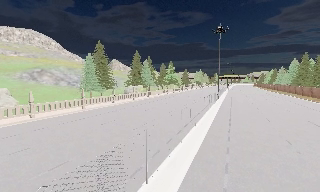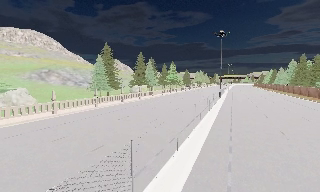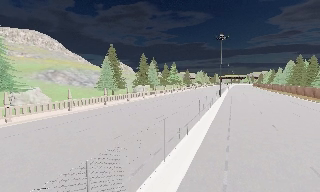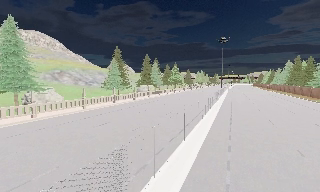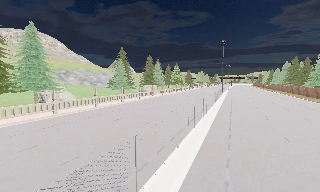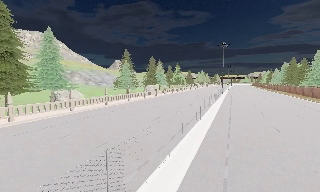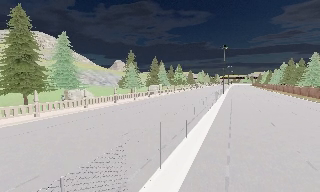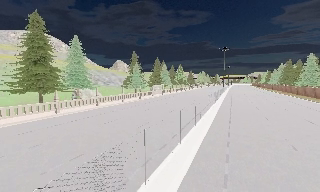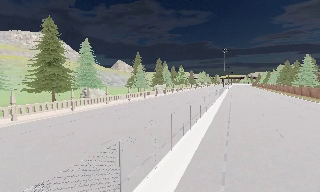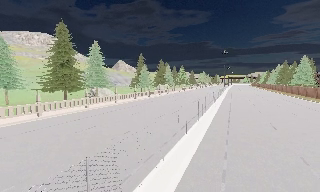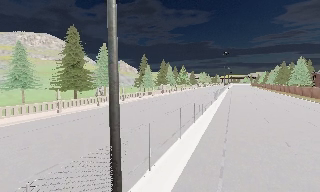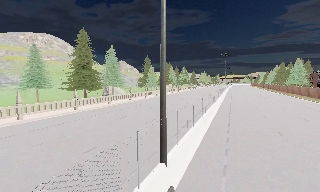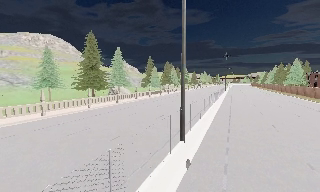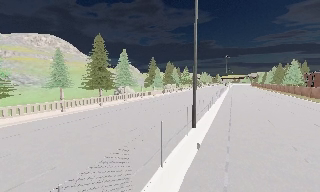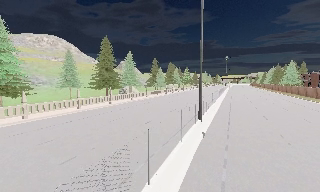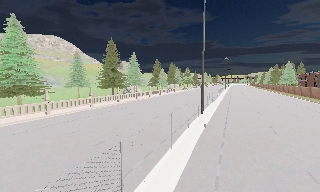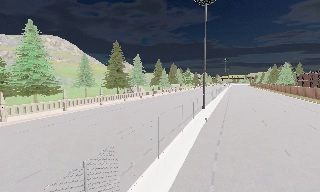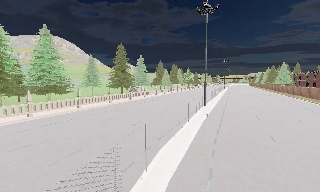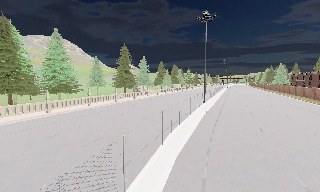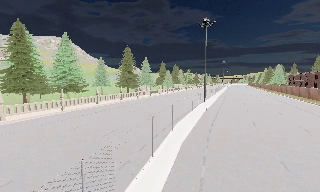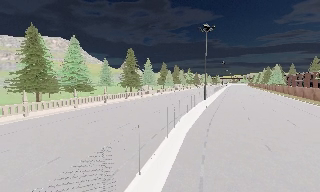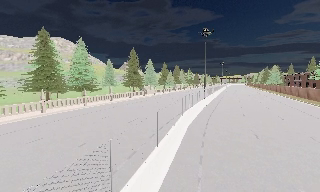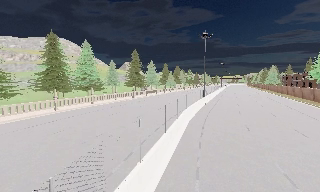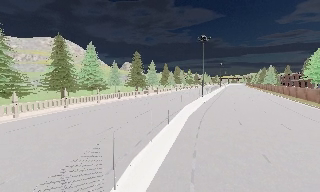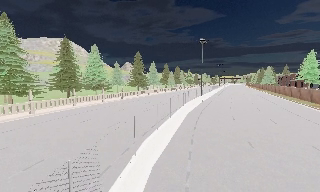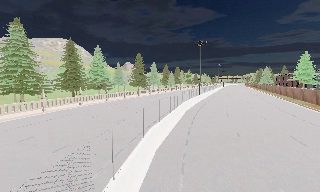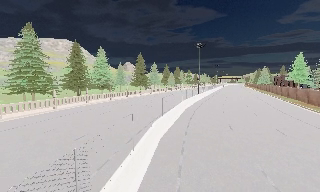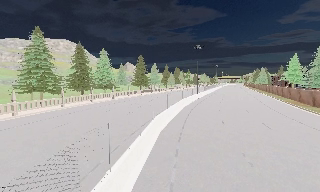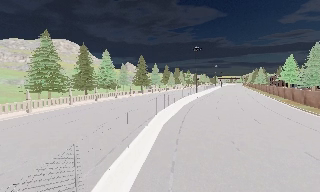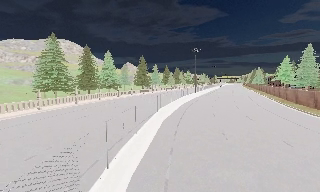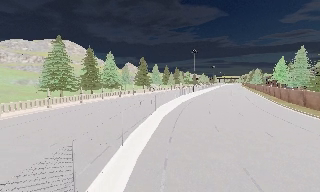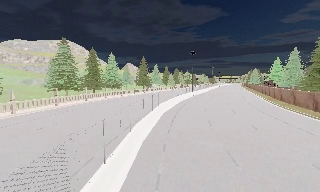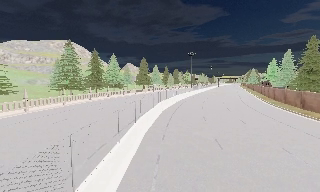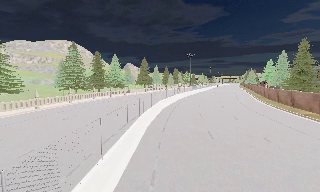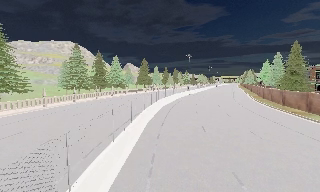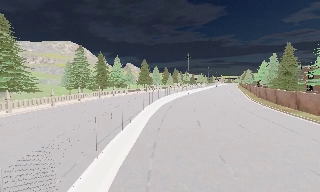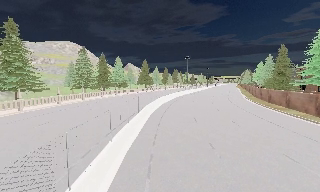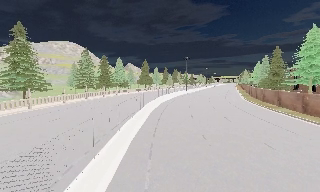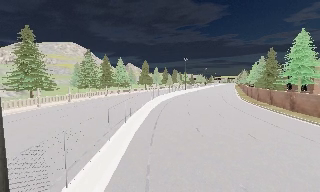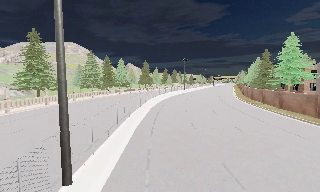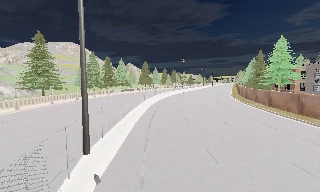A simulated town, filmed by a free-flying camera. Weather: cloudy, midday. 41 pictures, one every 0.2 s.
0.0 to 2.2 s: The camera travels backward and to its left, about 25 m, so what stands in front gets smaller.
2.2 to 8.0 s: The camera travels backward, about 55 m, so what stands in front gets smaller.
The film runs backward here.
